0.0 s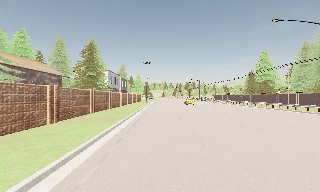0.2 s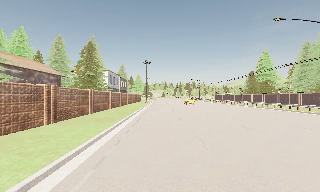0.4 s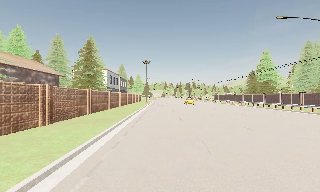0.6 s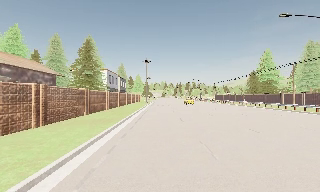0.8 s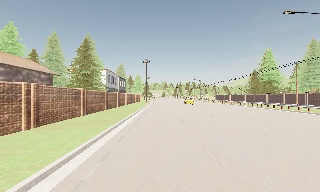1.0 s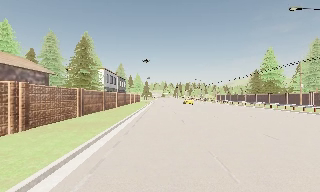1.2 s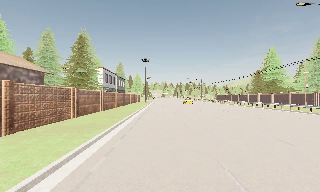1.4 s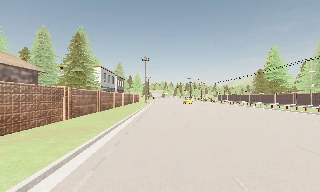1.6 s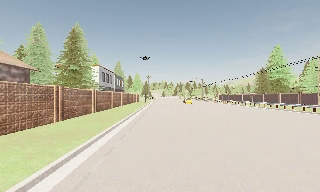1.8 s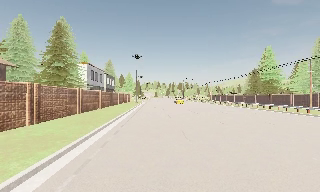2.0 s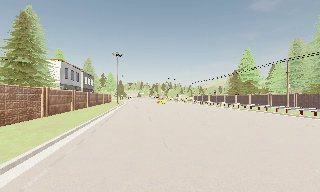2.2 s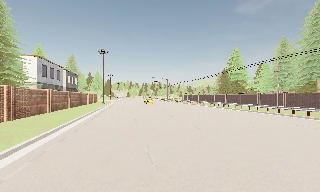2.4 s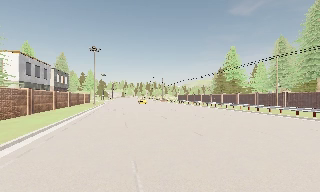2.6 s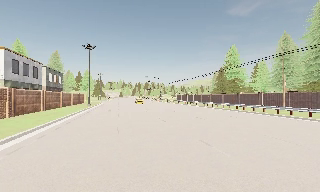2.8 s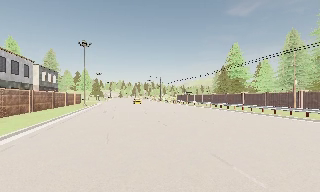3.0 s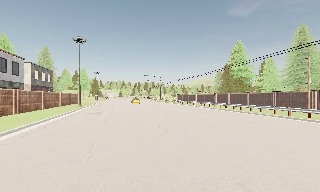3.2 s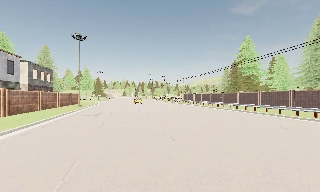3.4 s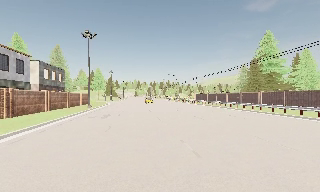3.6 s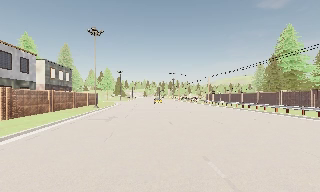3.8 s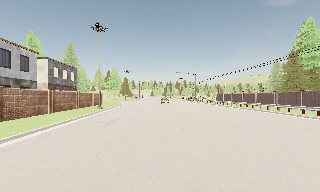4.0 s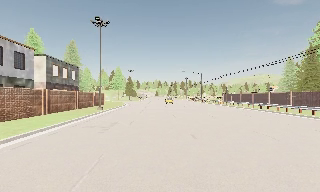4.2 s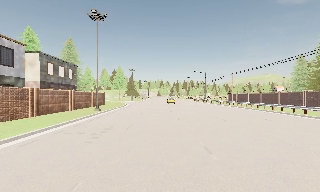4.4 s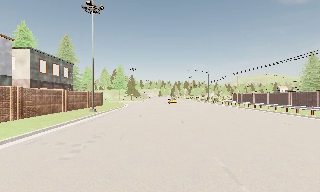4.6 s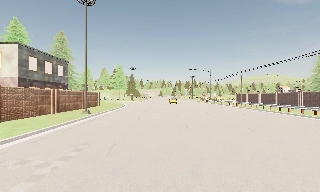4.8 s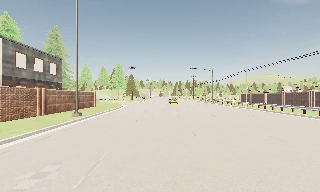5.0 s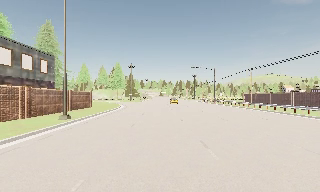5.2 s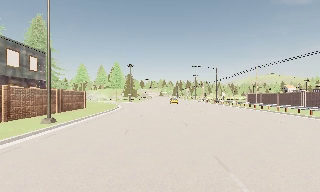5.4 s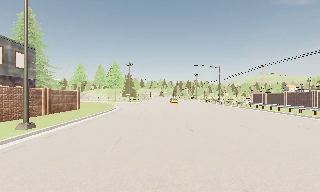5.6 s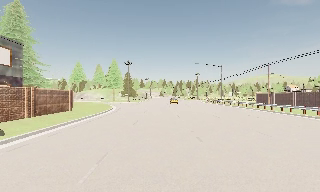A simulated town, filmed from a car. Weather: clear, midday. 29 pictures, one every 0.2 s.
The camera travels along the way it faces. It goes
forward.
0.0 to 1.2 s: The camera travels forward, about 3.5 m, so what stands in front looms larger. It gains speed.
1.2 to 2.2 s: The camera pans to its right, which is clockwise from overhead, by about 10 degrees. It travels forward, about 6 m, so what stands in front looms larger.
2.2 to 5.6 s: The camera swings to its left by about 10 degrees, and the scene slides to the right. It travels forward, about 30 m, so what stands in front looms larger.
The film runs forward here.
